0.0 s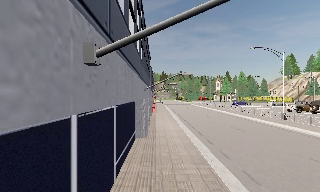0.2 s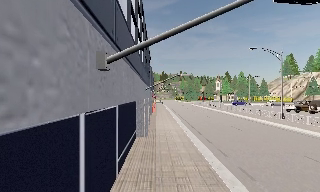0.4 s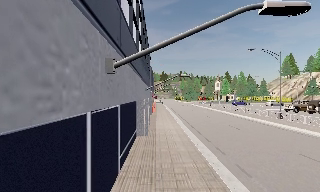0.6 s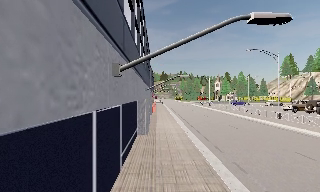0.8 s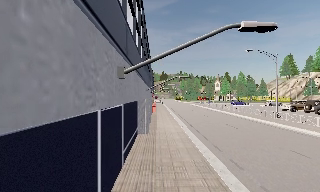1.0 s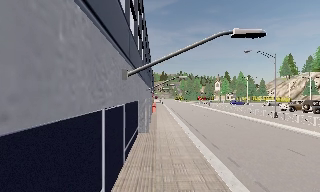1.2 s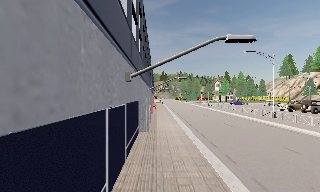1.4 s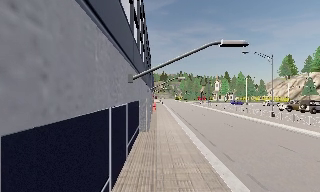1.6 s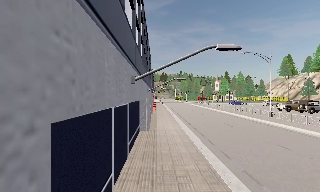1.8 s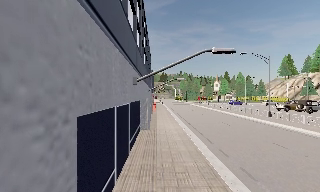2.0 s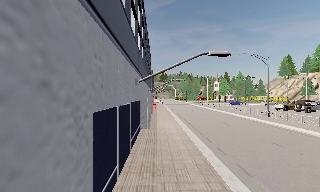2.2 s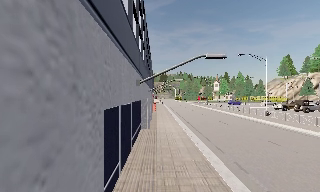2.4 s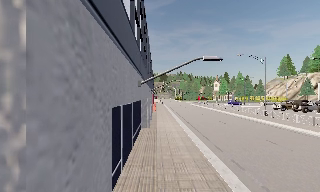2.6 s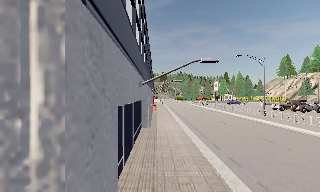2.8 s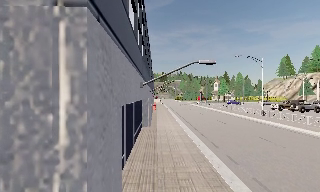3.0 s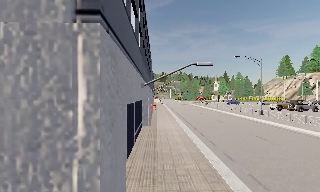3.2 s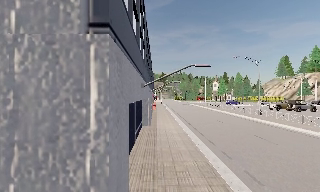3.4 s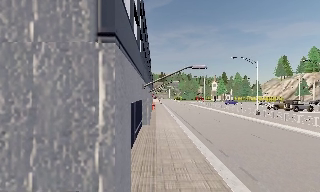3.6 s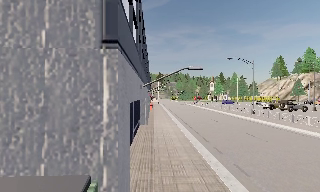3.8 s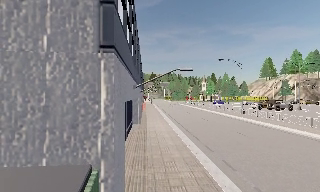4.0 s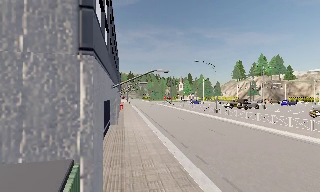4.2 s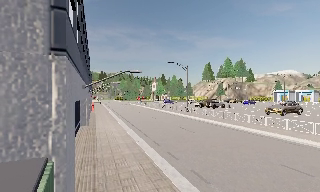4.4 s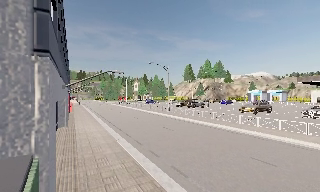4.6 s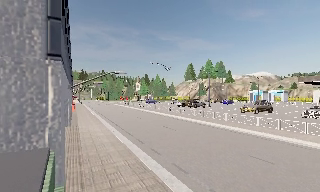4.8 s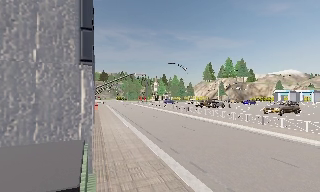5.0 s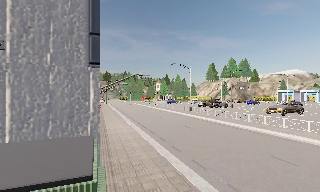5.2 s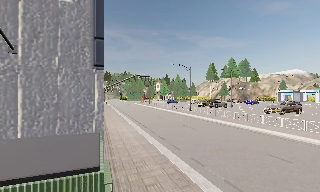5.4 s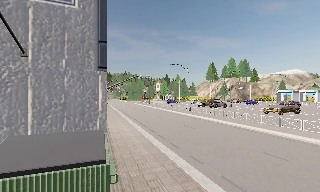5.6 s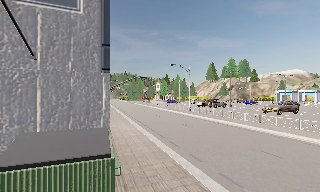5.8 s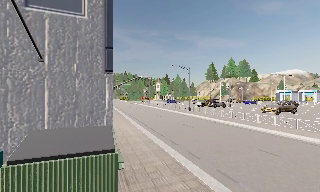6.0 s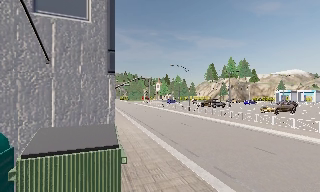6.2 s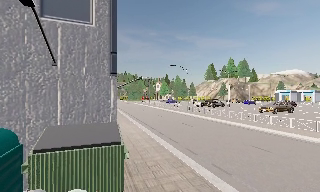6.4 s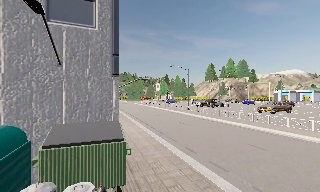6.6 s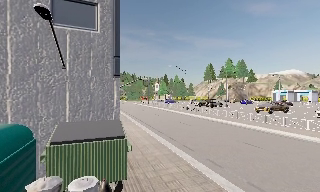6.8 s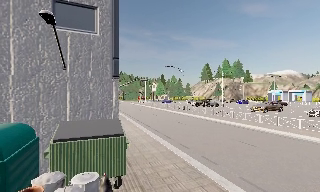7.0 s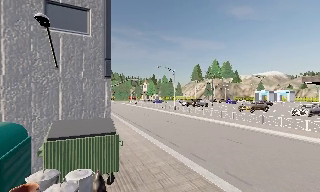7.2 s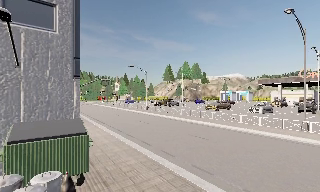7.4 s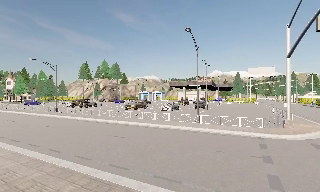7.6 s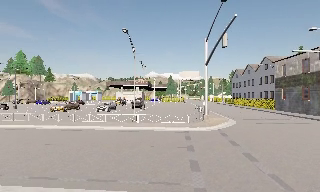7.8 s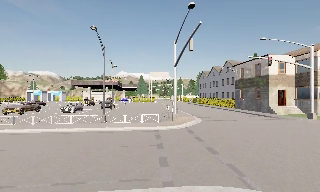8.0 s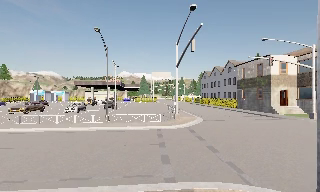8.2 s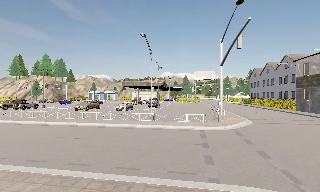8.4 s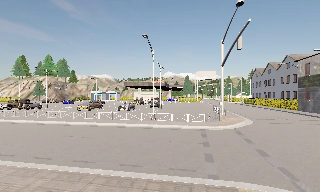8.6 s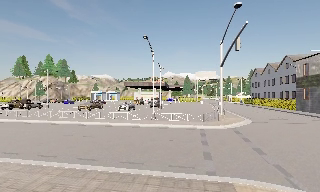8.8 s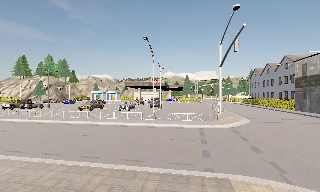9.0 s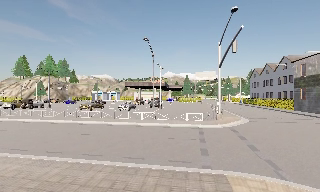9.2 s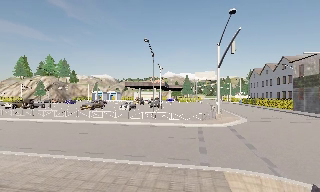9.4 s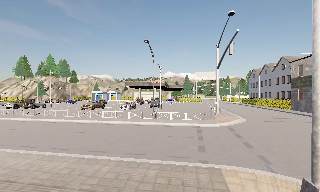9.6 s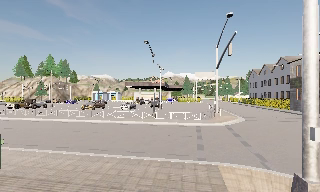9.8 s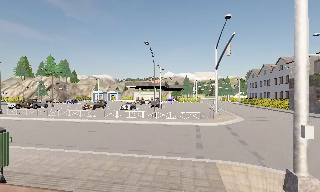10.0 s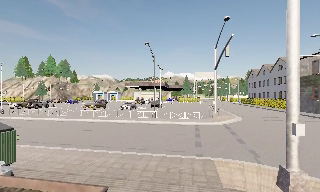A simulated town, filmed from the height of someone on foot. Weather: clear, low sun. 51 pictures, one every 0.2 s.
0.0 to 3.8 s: The camera travels backward, about 4.5 m, so what stands in front gets smaller.
3.8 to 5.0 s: The scene slides to the left, as the camera pans about 15 degrees to its right. It travels backward, about 1.5 m, so what stands in front gets smaller.
5.0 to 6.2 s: The camera travels backward, about 1.5 m, so what stands in front gets smaller.
6.2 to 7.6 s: The camera pans to its right, which is clockwise from overhead, by about 65 degrees. It travels backward, about 1.5 m.
7.6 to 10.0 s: The camera travels backward, about 3 m, so what stands in front gets smaller.
The film runs backward here.
